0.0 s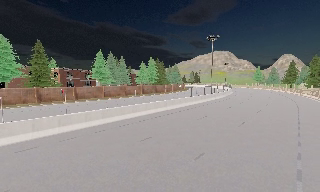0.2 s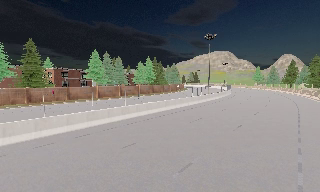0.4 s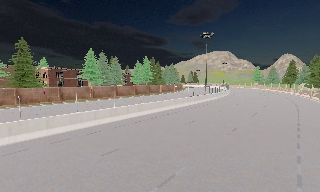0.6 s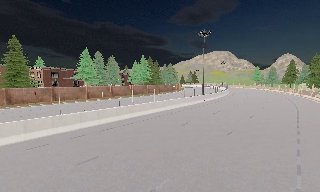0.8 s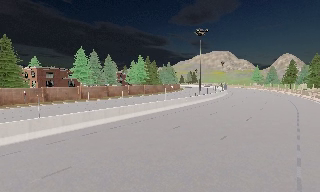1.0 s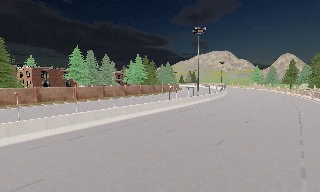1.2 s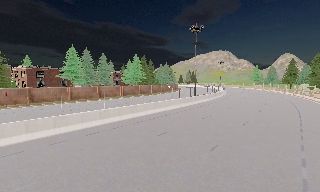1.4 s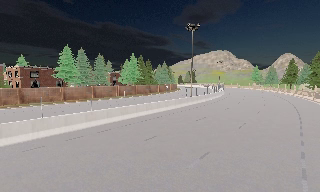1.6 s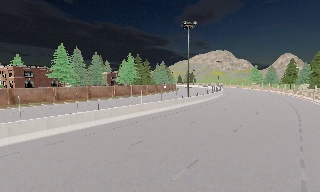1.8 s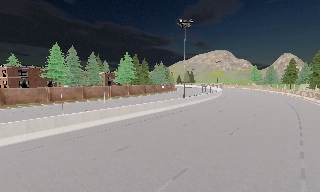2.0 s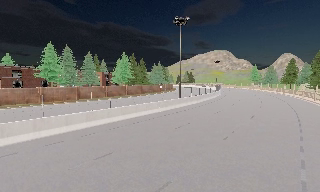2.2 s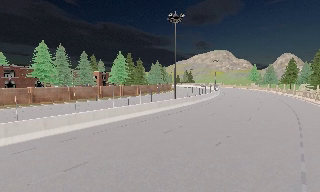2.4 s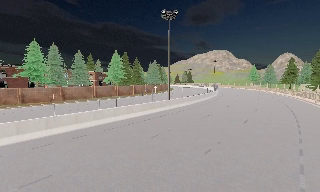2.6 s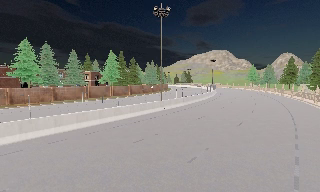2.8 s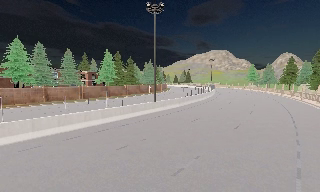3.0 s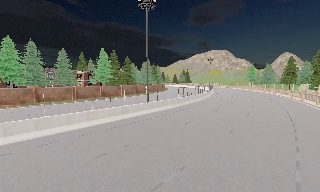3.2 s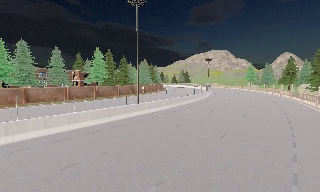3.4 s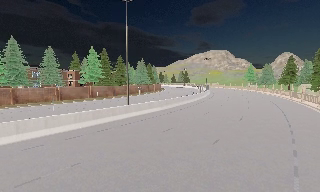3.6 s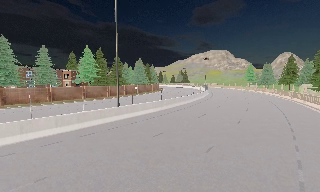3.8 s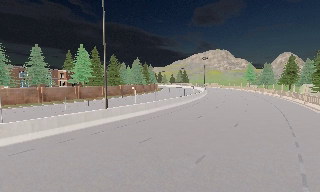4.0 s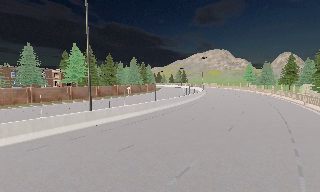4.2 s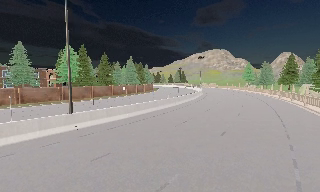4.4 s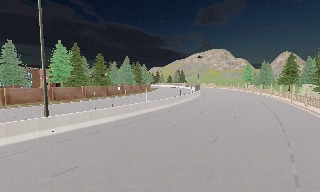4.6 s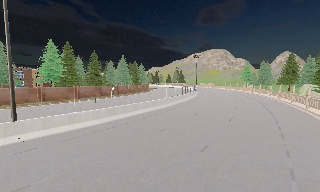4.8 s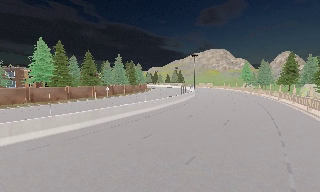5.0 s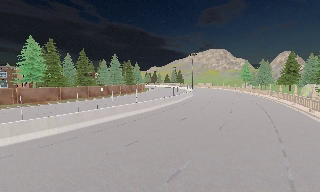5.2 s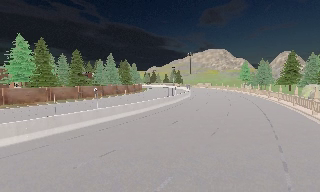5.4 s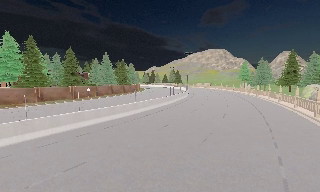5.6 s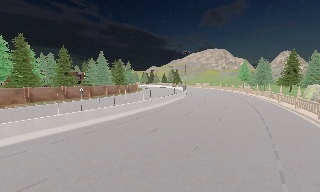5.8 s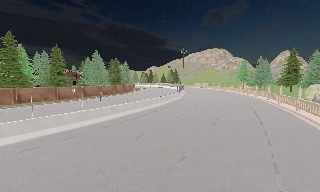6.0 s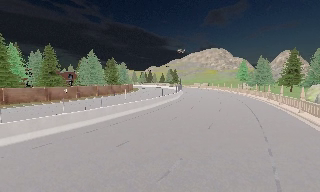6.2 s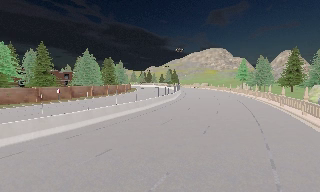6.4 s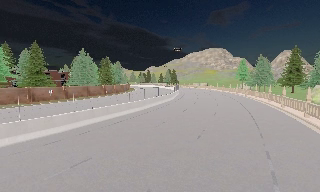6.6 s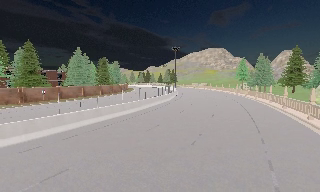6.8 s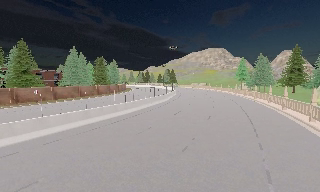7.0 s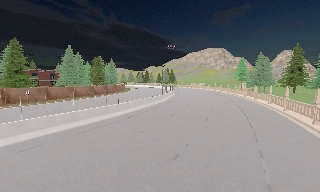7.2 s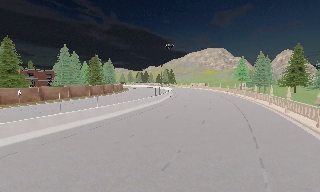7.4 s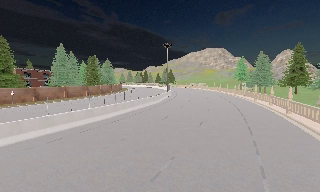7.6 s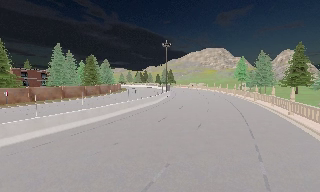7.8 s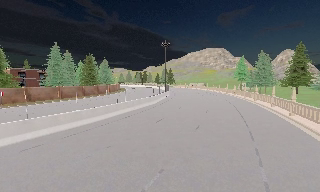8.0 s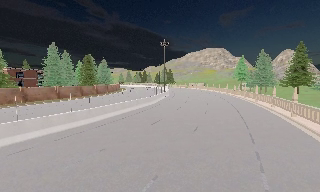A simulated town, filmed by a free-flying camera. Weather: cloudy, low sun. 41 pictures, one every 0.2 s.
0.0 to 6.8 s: The camera travels forward and to its right, about 45 m, so what stands in front looms larger.
6.8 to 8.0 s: The camera travels forward and to its right, about 4.5 m, so what stands in front looms larger. It loses speed.
The film runs forward here.
